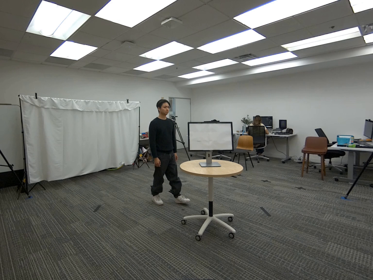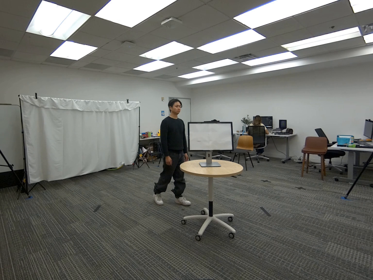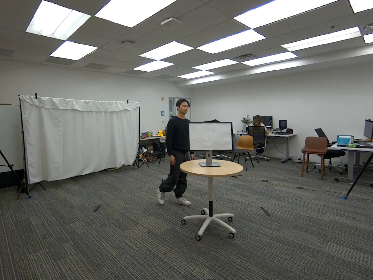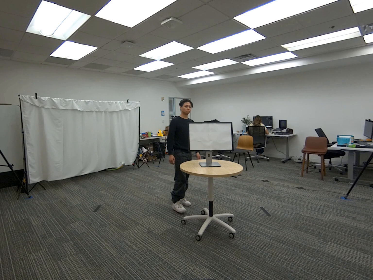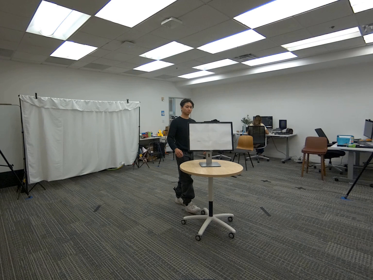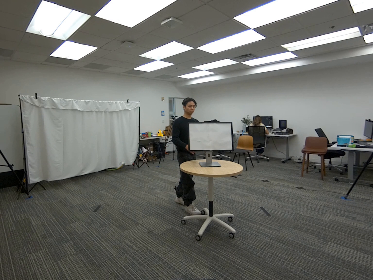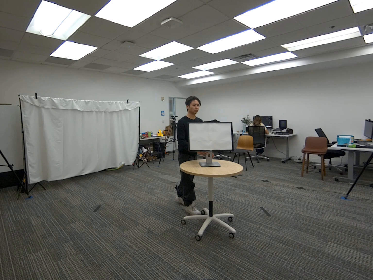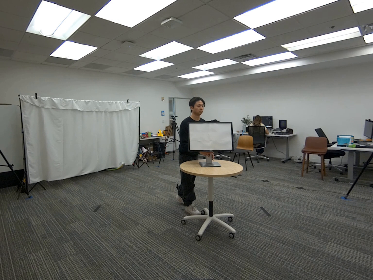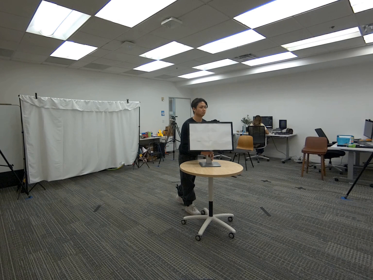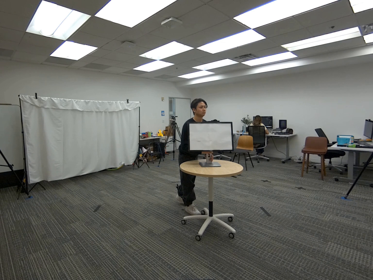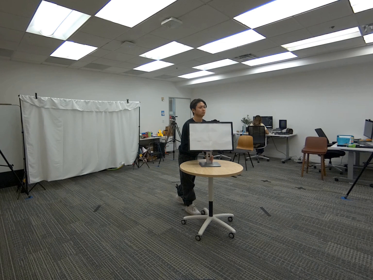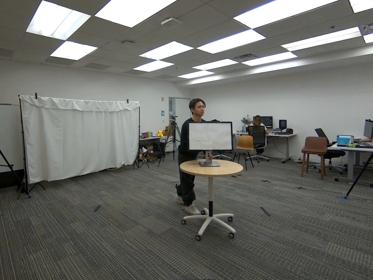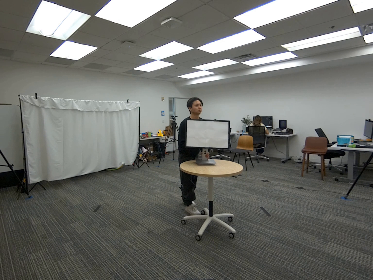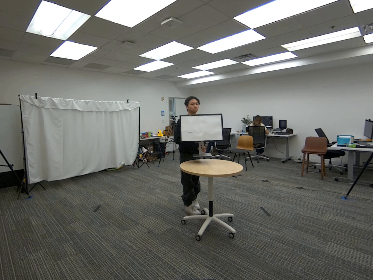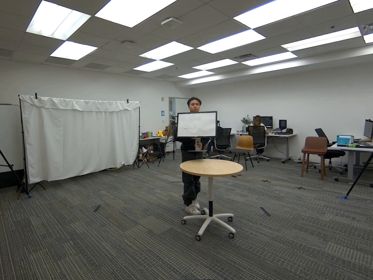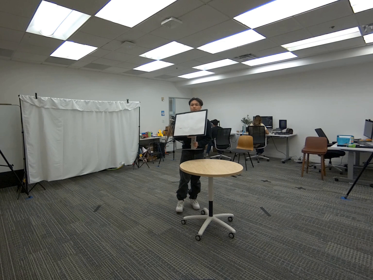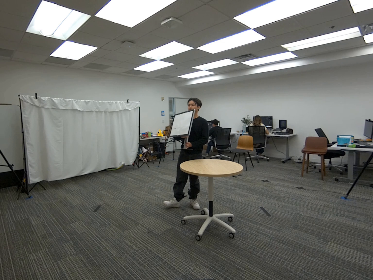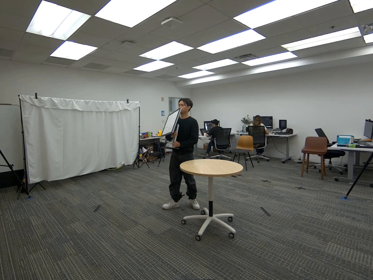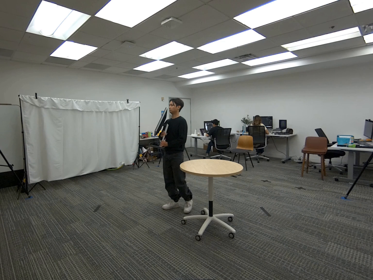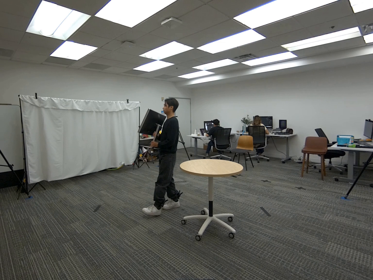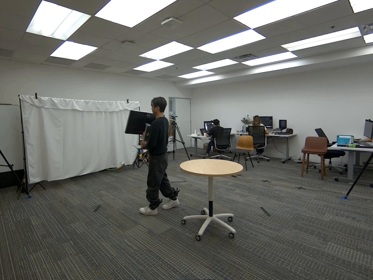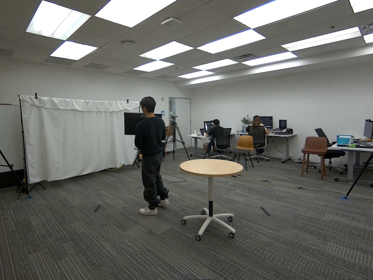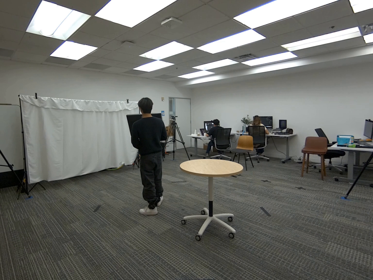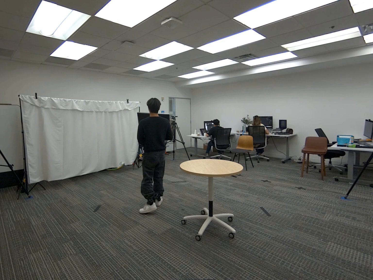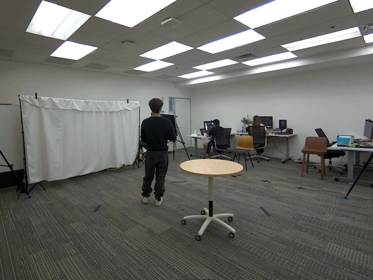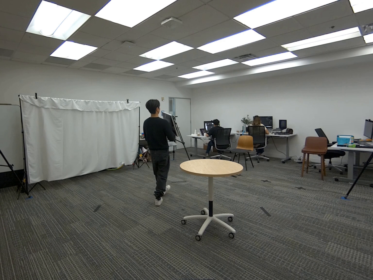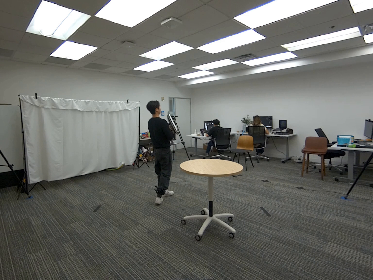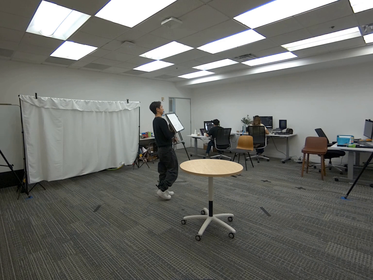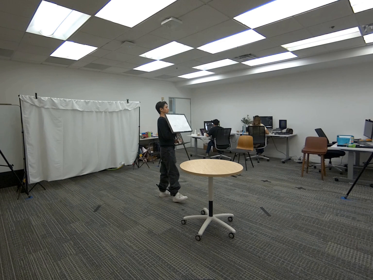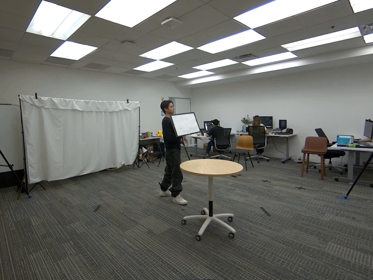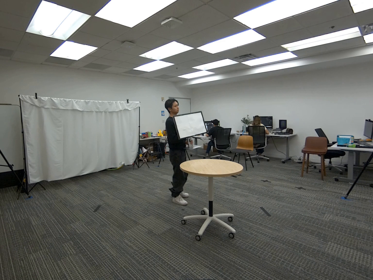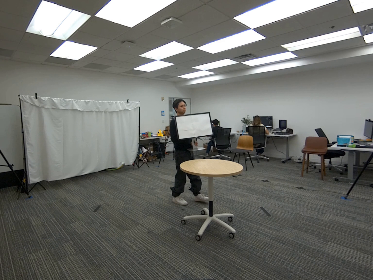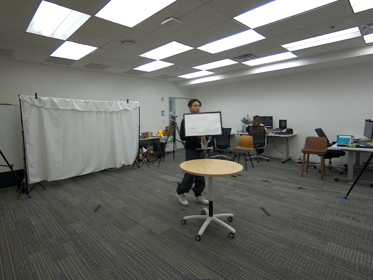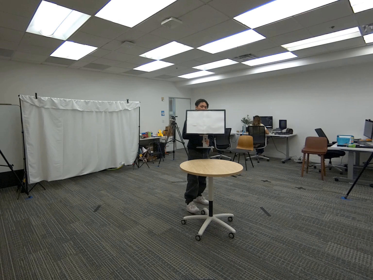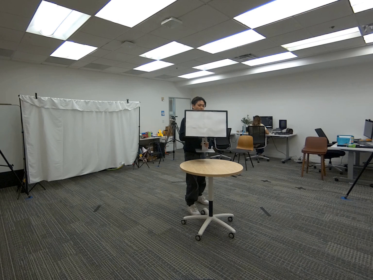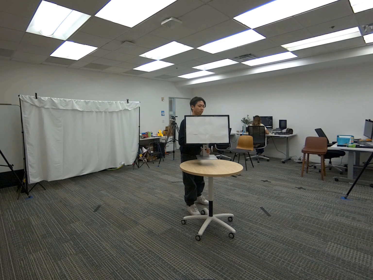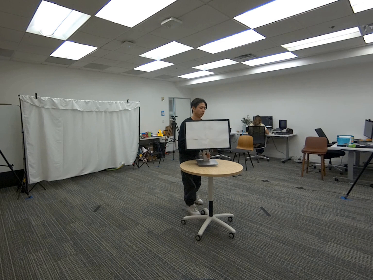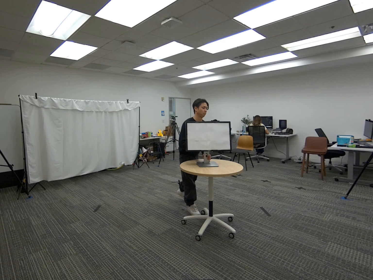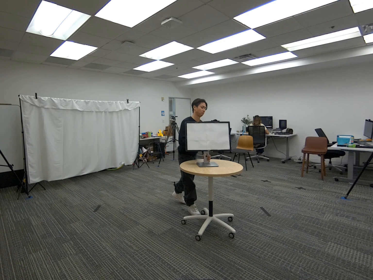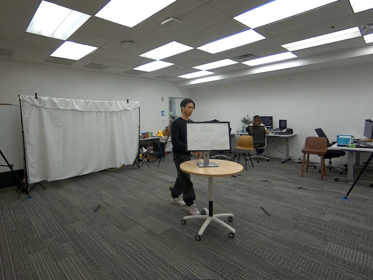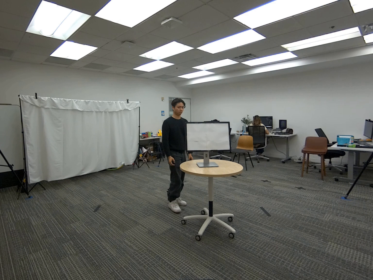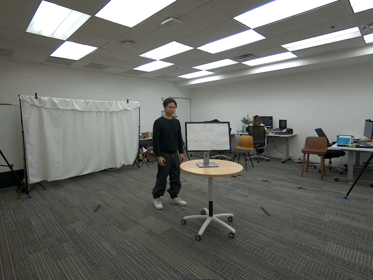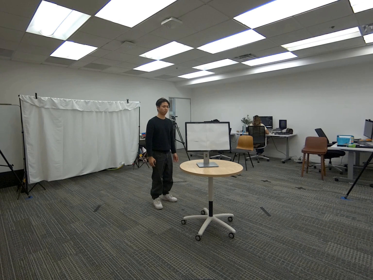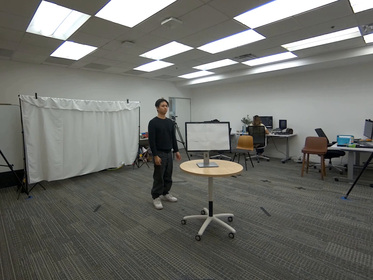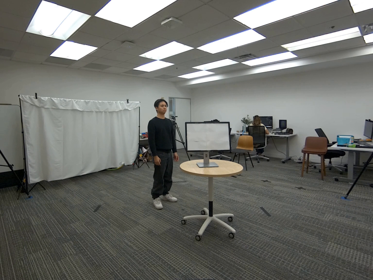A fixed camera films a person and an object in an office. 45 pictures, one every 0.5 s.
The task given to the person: Walk over to the monitor on the round table and pick up the monitor and walk within the bounding area and place the monitor back on the round table.
